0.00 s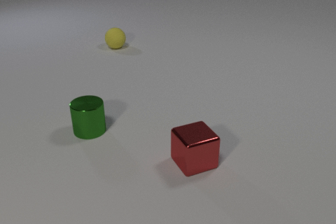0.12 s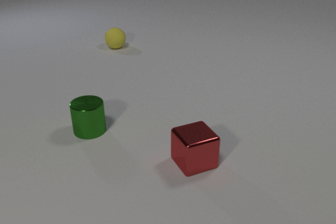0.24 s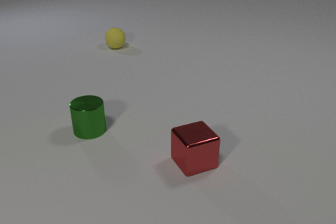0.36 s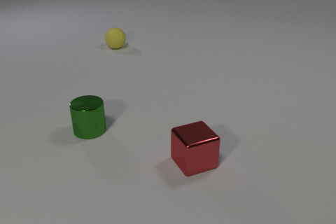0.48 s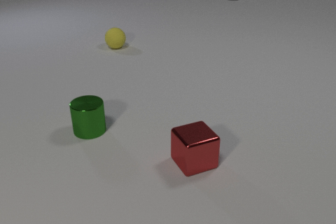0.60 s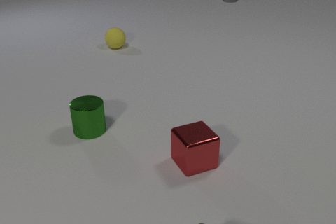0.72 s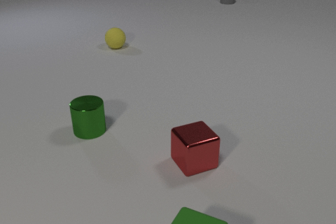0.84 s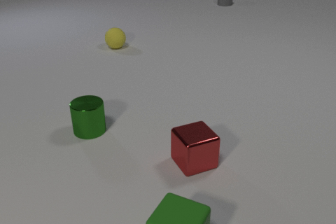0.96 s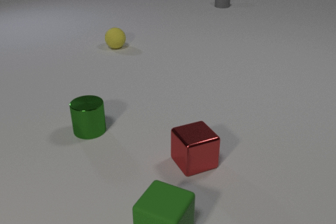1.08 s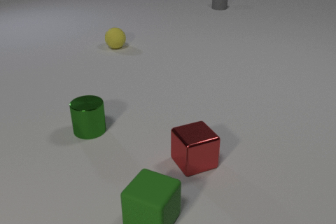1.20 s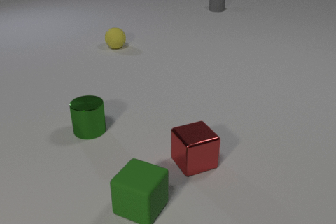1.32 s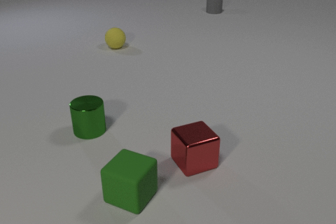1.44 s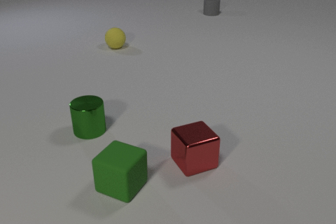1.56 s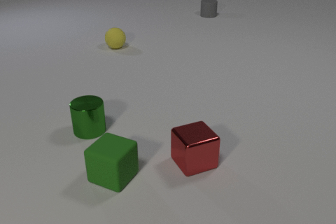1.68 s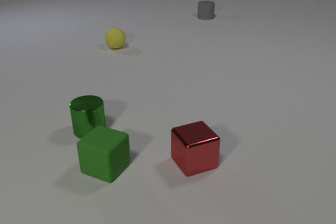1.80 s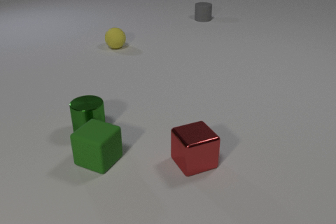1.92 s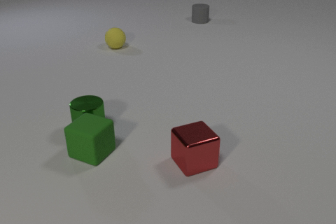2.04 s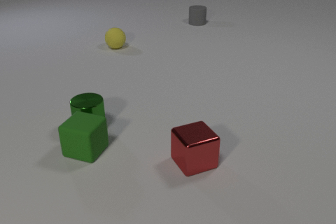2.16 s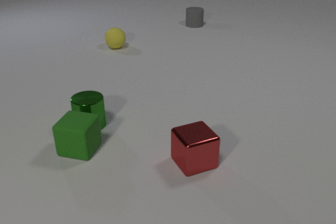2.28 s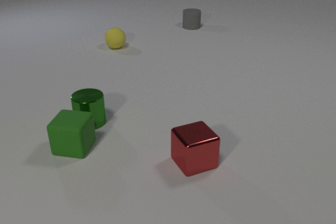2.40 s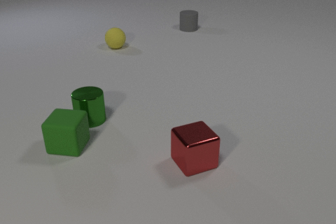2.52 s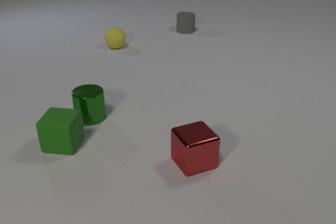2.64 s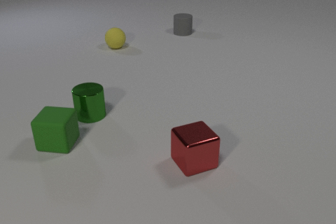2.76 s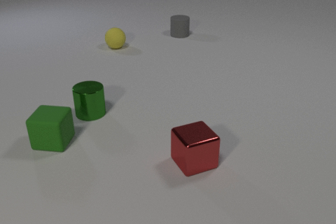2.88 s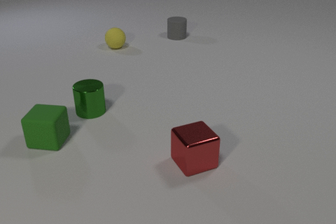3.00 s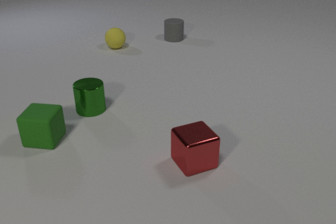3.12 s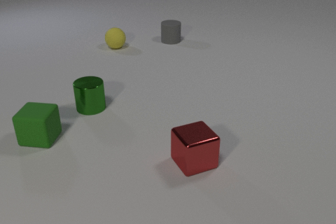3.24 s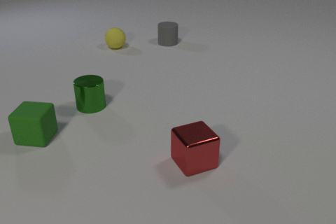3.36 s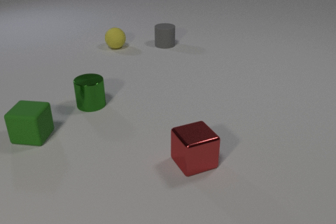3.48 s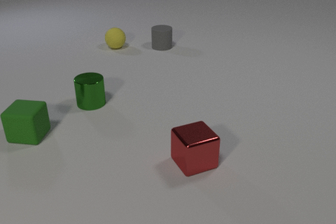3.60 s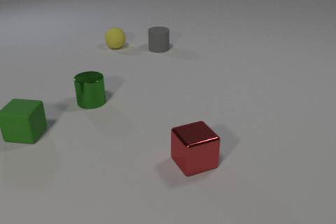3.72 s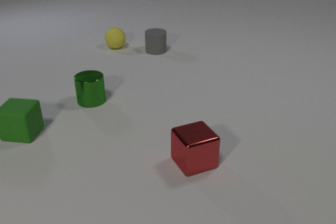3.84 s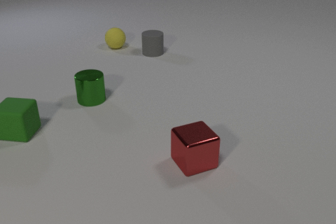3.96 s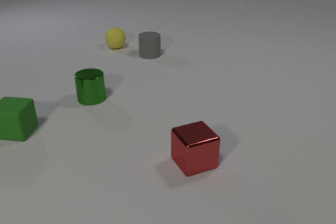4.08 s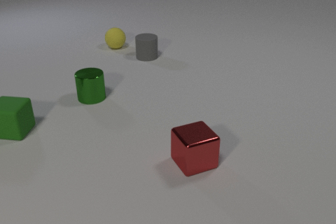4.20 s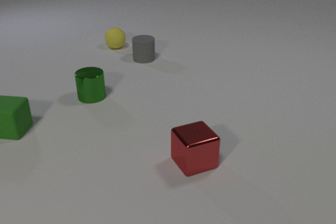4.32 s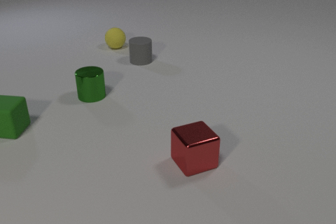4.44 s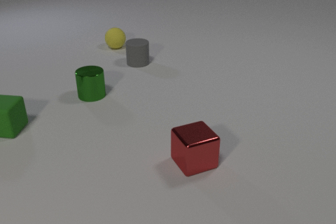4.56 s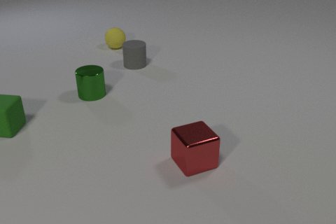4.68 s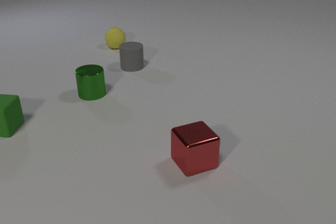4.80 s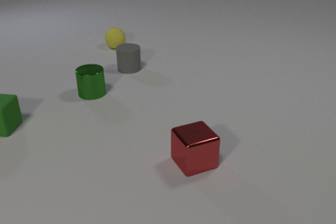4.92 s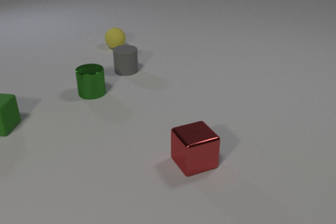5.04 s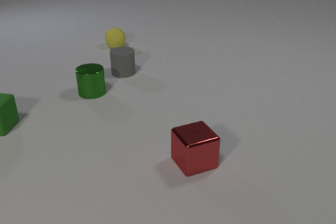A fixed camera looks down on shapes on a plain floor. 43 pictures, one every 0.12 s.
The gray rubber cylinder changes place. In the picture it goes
toward the camera.
The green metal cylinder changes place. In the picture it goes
away from the camera.
0.00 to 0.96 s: The green rubber cube comes in at the bottom edge, slides away from the camera and to the left. The gray rubber cylinder comes in at the top edge, slides toward the camera.
0.96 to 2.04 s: The green rubber cube slides away from the camera and to the left. The gray rubber cylinder slides toward the camera. The green rubber cube and the green metal cylinder collide.
2.04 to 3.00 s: The green rubber cube slides to the left and away from the camera. The green metal cylinder slides away from the camera. The gray rubber cylinder slides toward the camera and to the left.
3.00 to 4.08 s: The green rubber cube slides to the left and away from the camera. The green metal cylinder slides away from the camera. The gray rubber cylinder slides toward the camera and to the left.
4.08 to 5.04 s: The green rubber cube slides away from the camera and to the left. The green metal cylinder slides away from the camera. The gray rubber cylinder slides toward the camera and to the left.
What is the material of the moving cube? rubber.
How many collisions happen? 1.
What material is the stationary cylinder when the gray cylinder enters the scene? metal.
